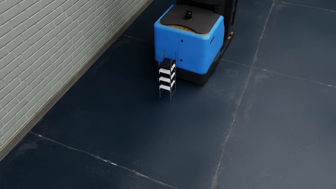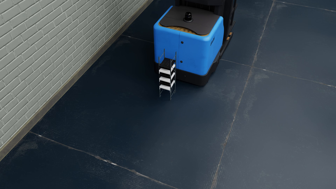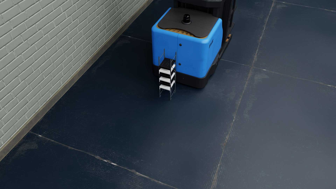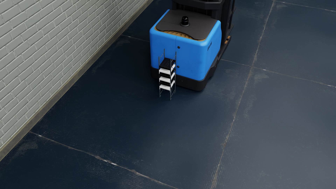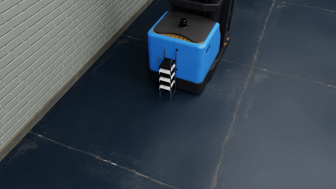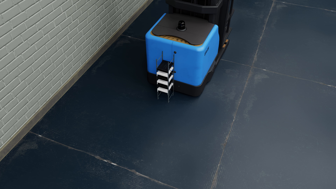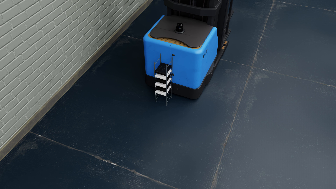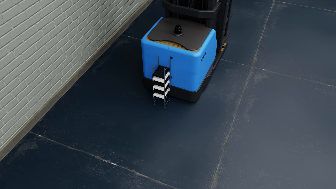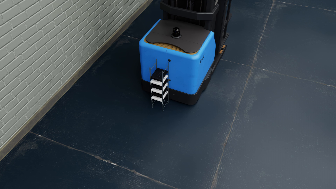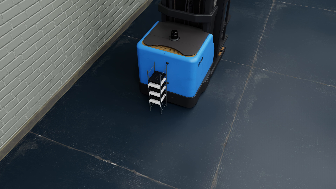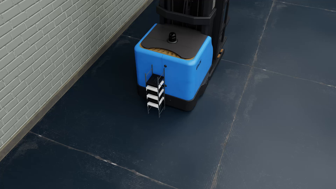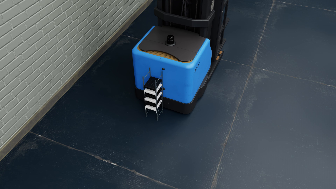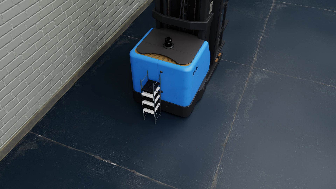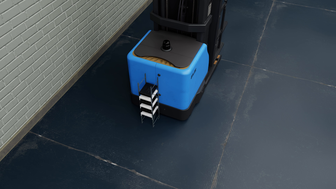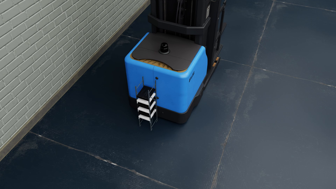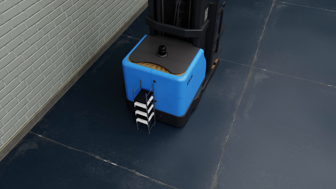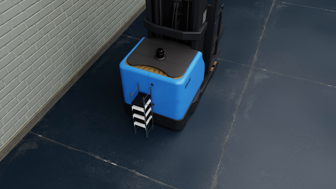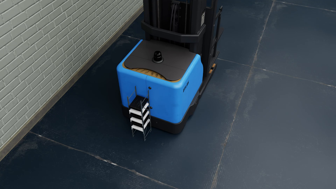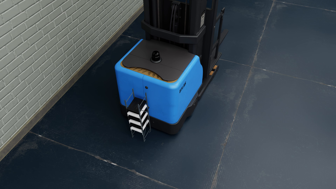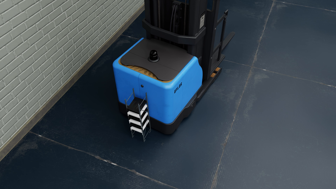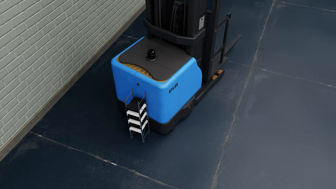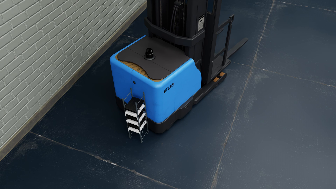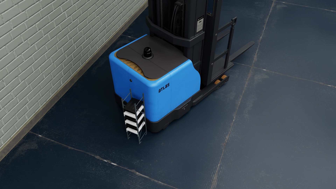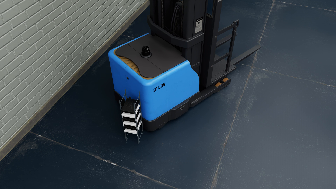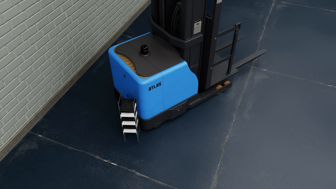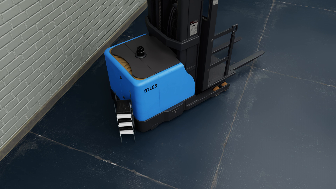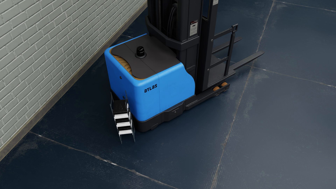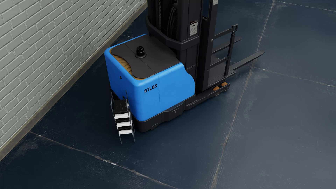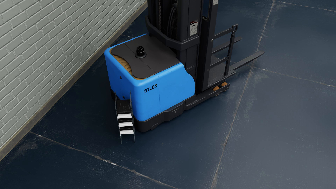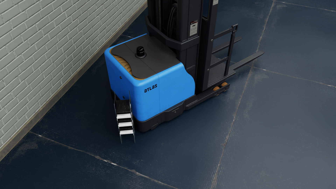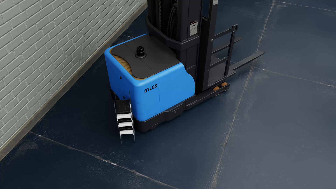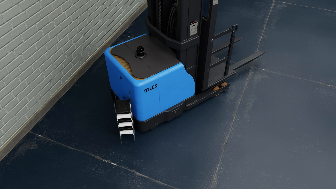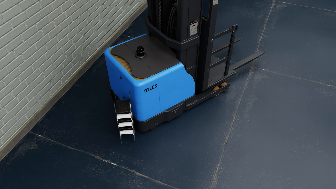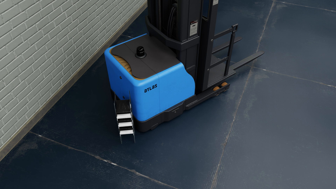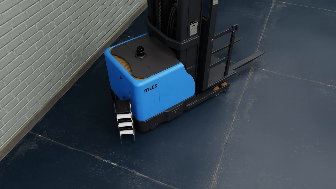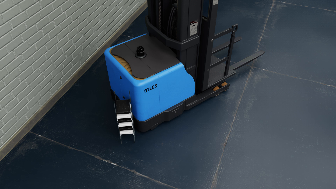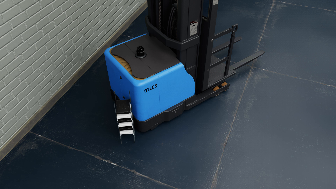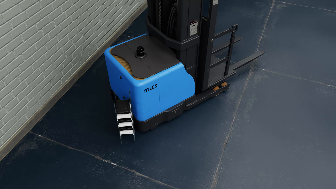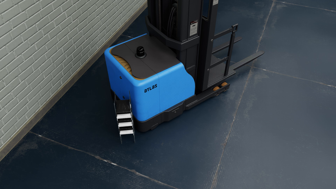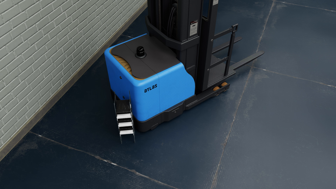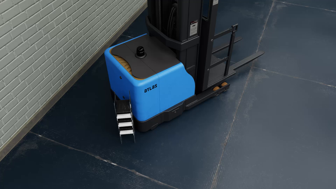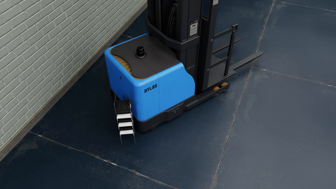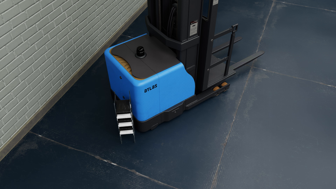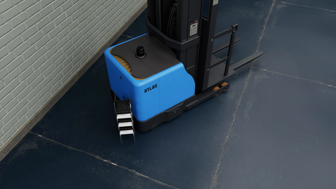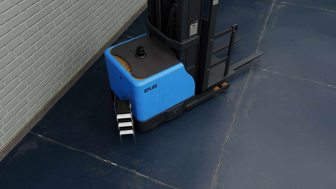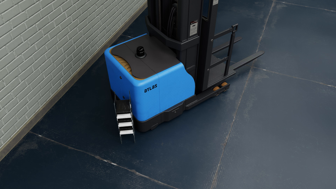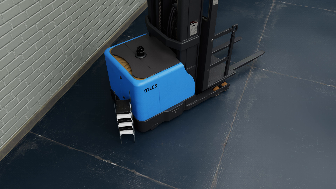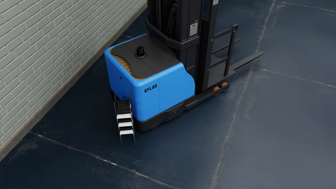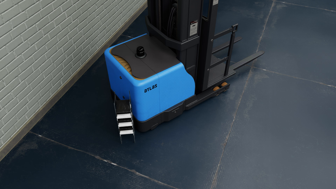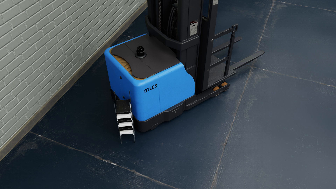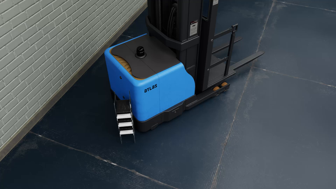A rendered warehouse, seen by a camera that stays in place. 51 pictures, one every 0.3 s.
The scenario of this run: A forklift runs into an object in its way.
